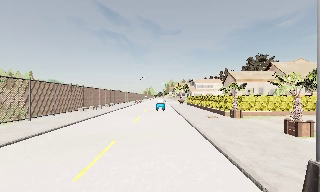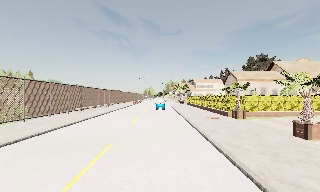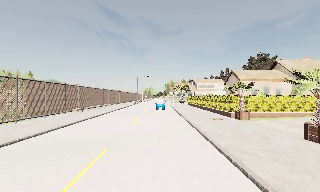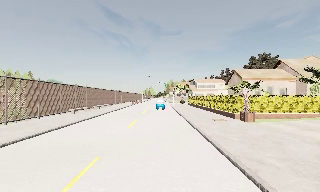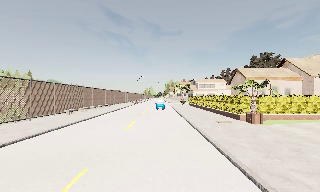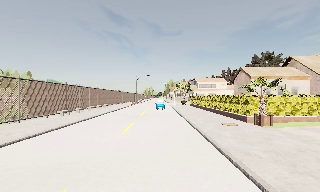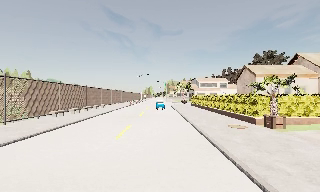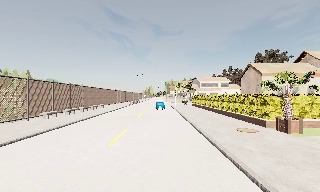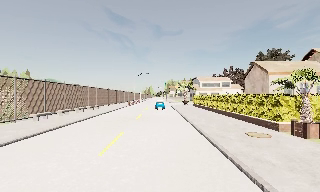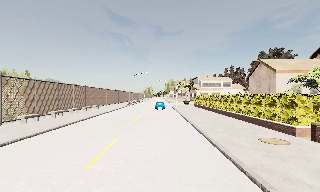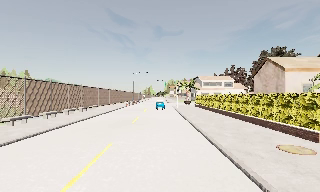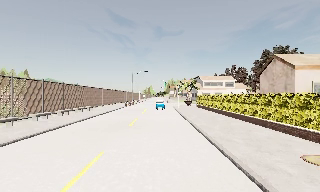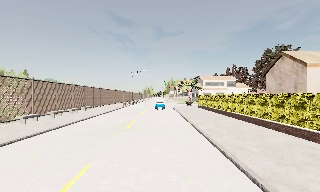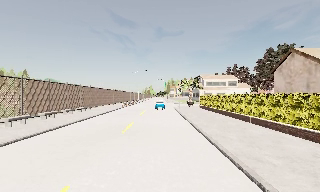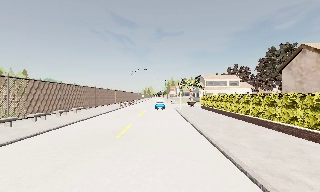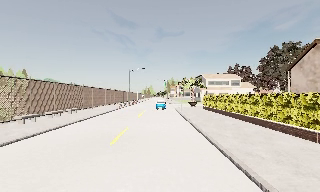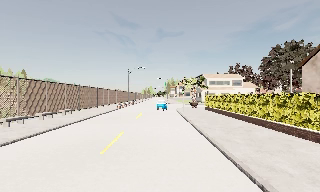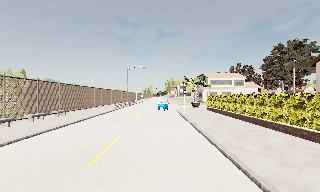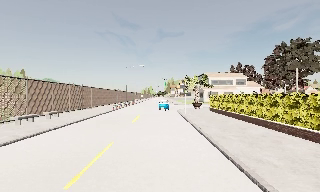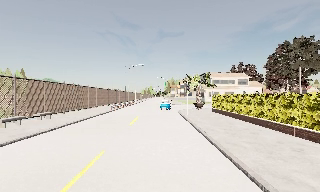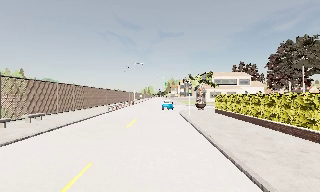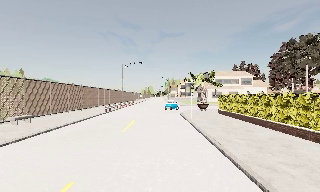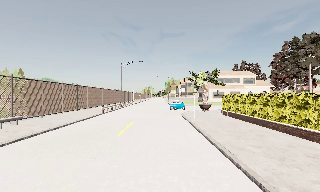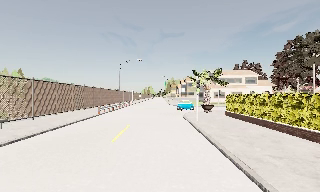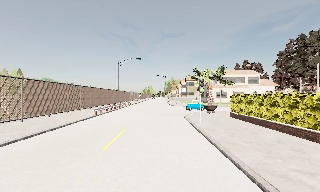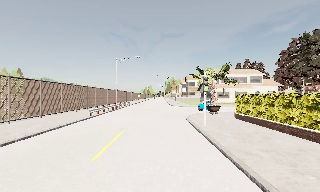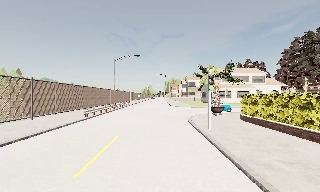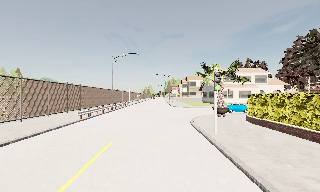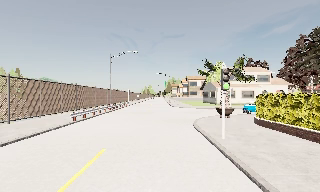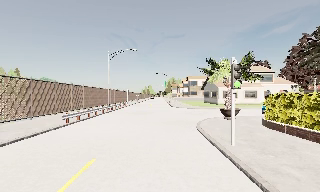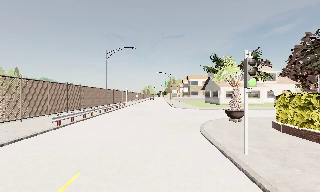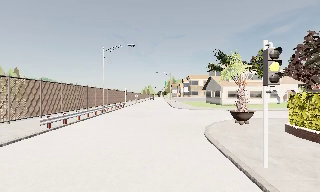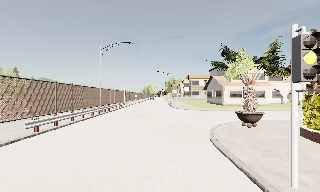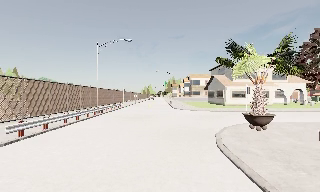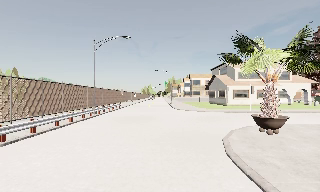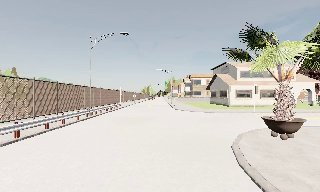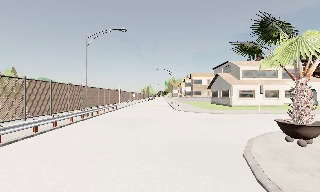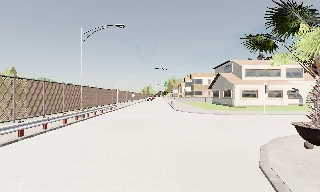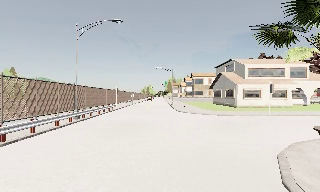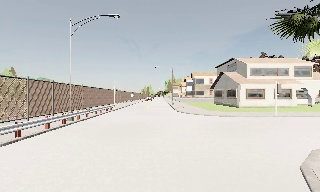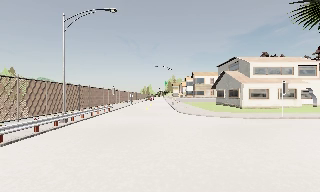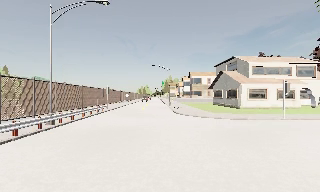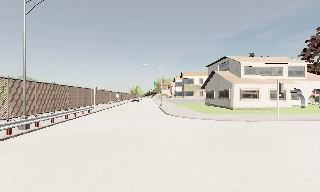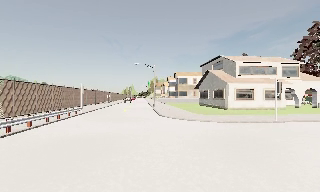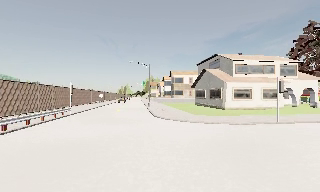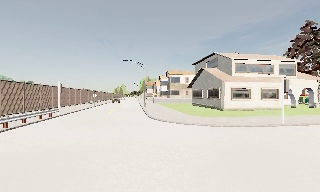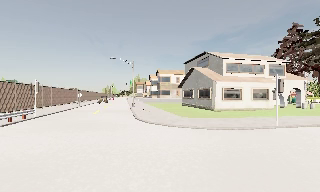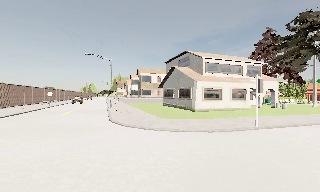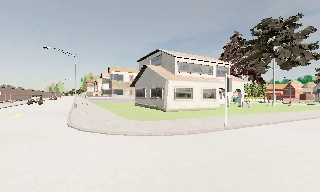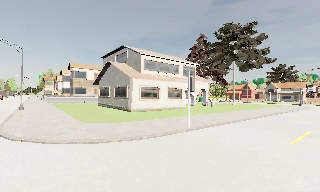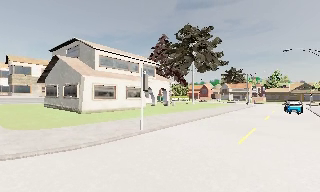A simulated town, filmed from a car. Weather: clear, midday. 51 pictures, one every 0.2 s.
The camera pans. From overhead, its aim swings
clockwise.
The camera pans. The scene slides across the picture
to the left.
0.0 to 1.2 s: The camera travels forward, about 4.5 m, so what stands in front looms larger. It gains speed.
1.2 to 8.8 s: The camera travels forward, about 35 m, so what stands in front looms larger.
8.8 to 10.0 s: The scene slides to the left, as the camera pans about 45 degrees to its right. It travels forward, about 6 m.
The film runs forward here.
